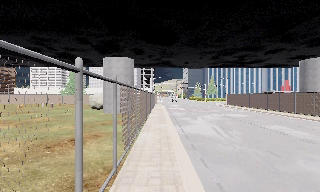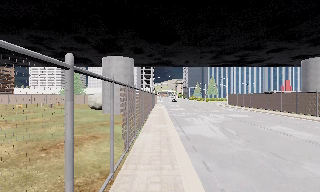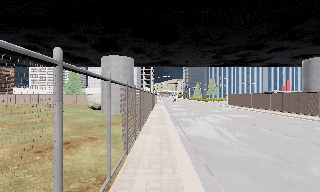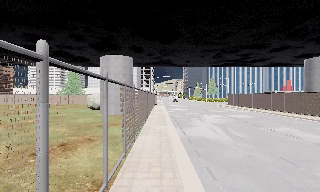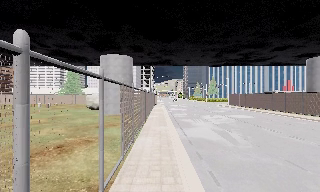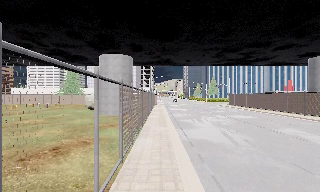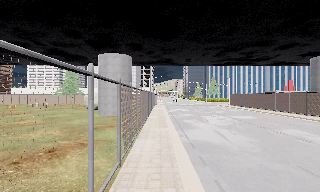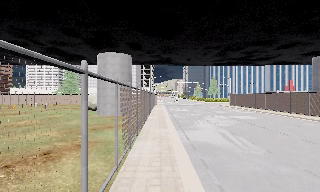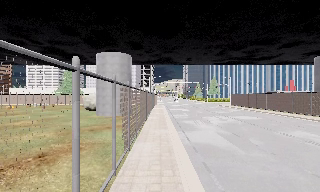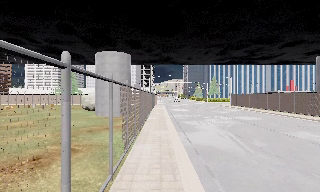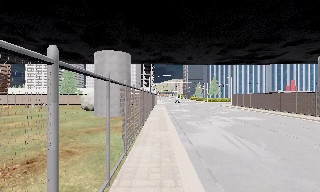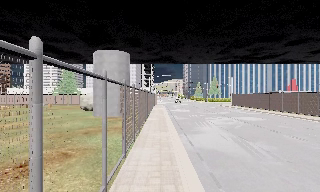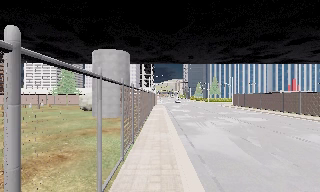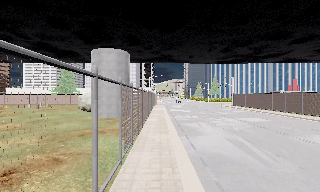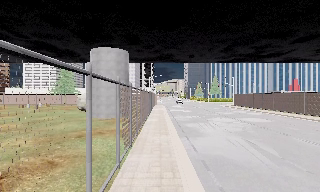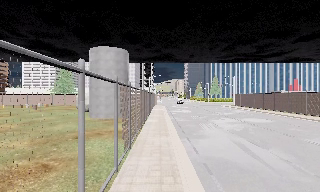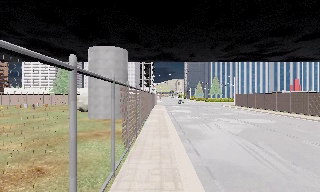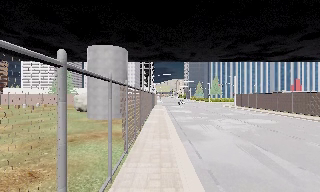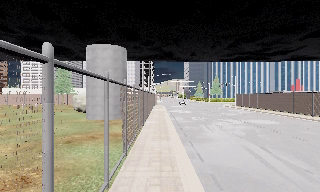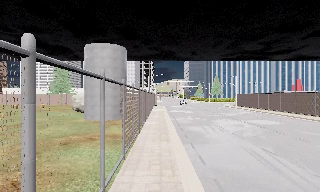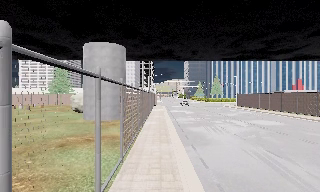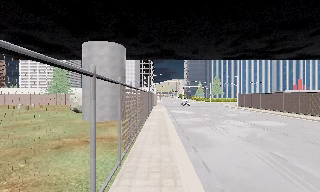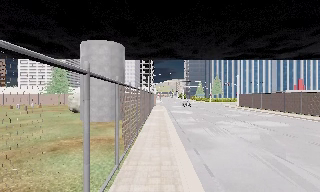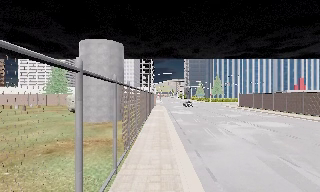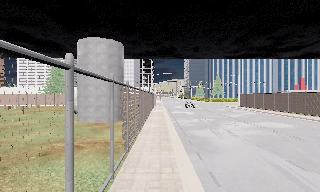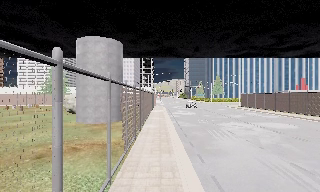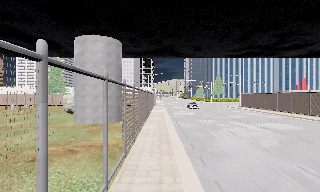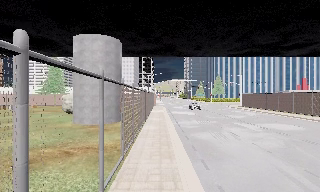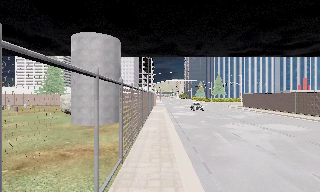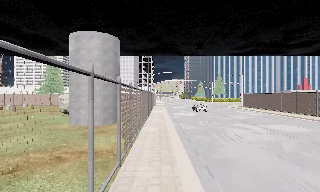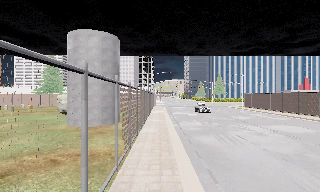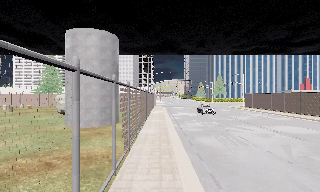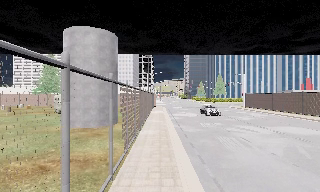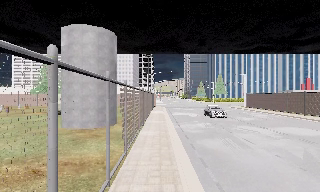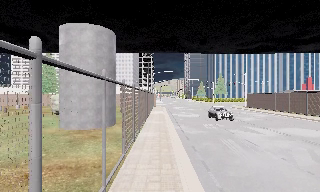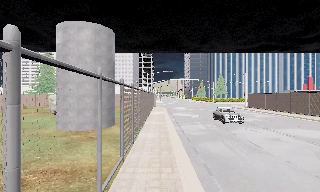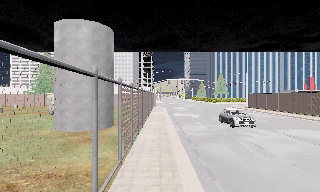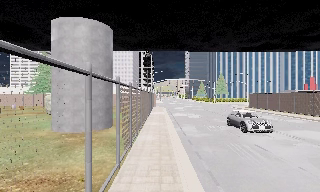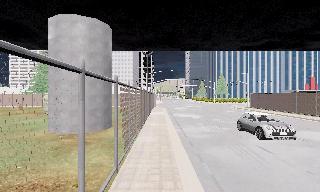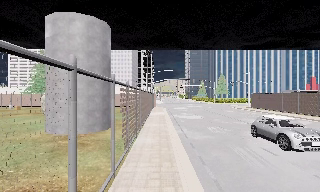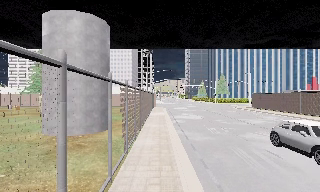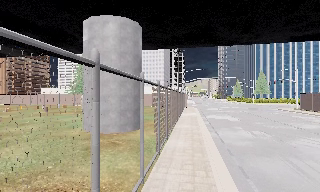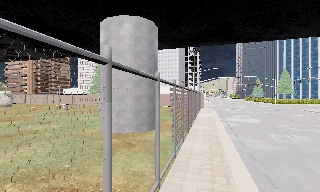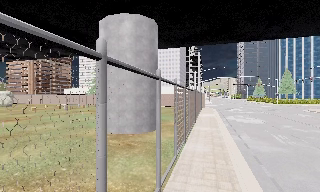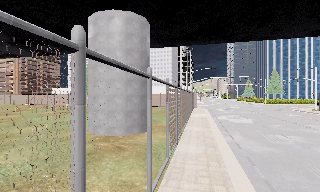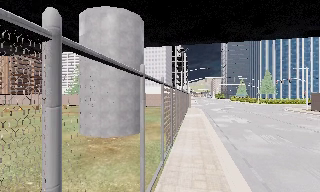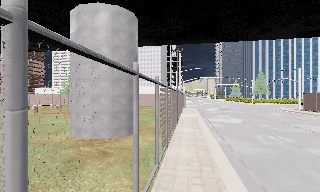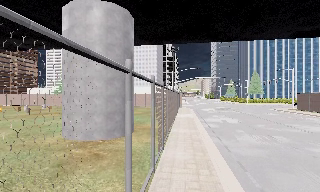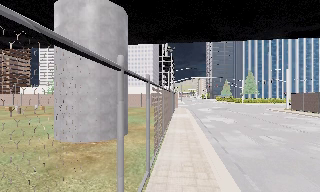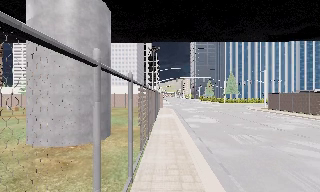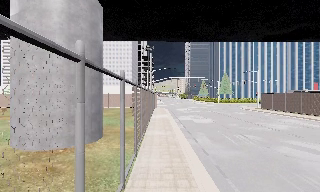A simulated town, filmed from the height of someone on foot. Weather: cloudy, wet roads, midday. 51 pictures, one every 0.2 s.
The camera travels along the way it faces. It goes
forward.
0.0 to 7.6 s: The camera travels forward, about 11 m, so what stands in front looms larger.
7.6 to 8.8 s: The scene slides to the right, as the camera pans about 15 degrees to its left. It travels forward, about 1.5 m, so what stands in front looms larger.
8.8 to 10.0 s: The scene slides to the left, as the camera pans about 15 degrees to its right. It travels forward, about 1.5 m, so what stands in front looms larger.
The film runs forward here.
